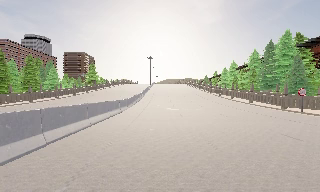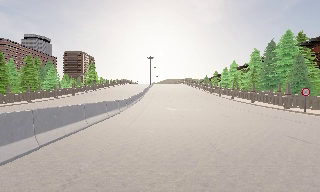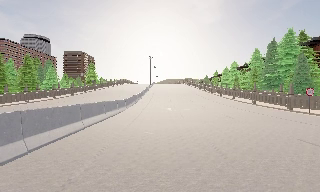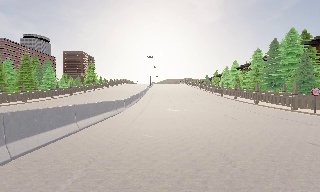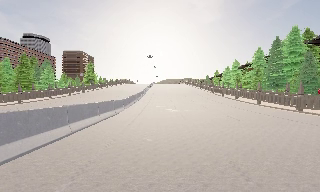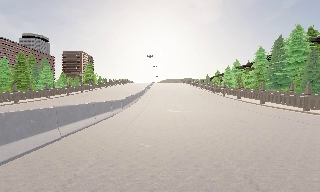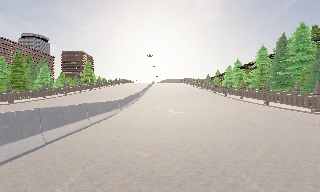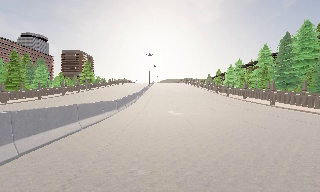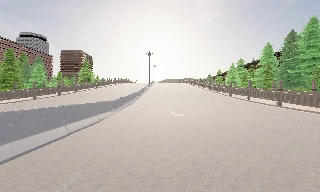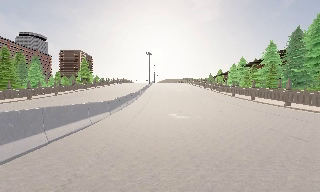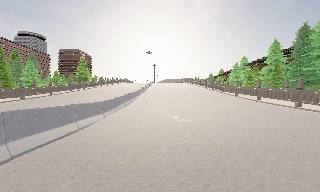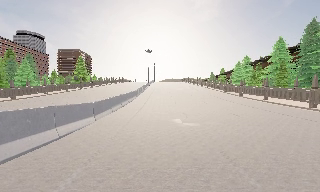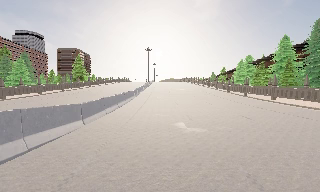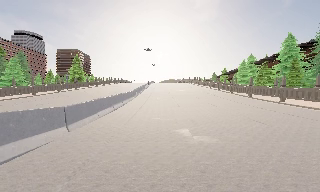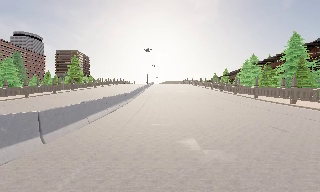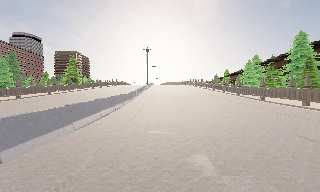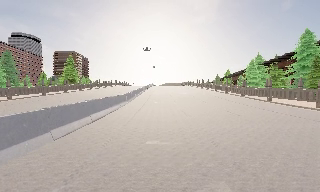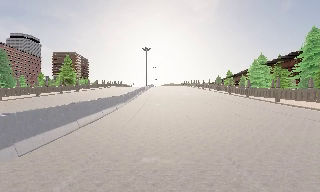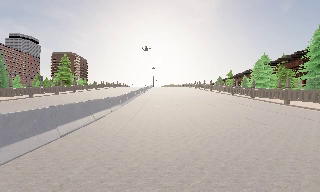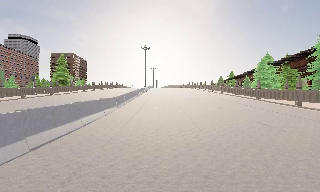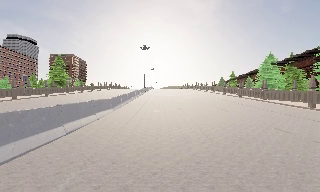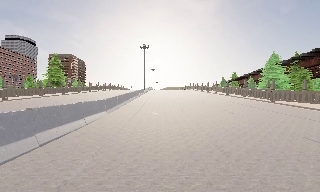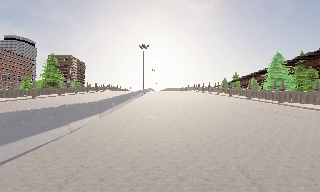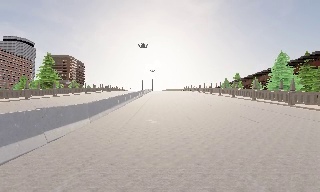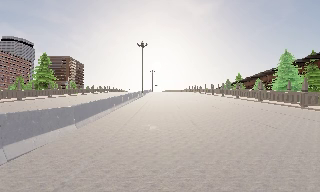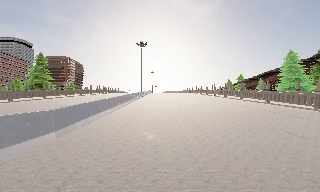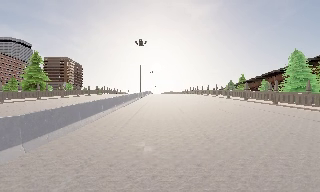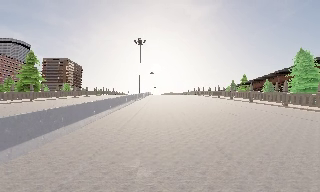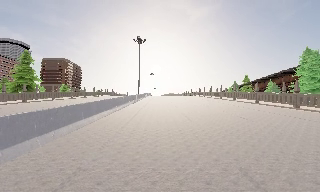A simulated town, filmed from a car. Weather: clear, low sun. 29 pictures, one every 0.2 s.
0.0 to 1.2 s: The camera travels forward, about 3.5 m, so what stands in front looms larger. It gains speed.
1.2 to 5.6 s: The camera travels forward, about 30 m, so what stands in front looms larger.
The film runs forward here.
